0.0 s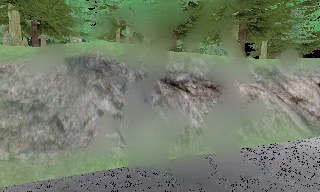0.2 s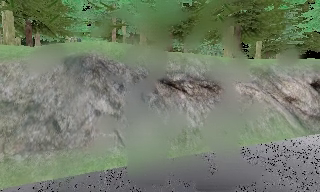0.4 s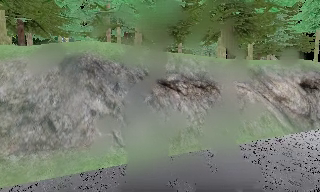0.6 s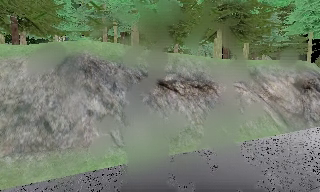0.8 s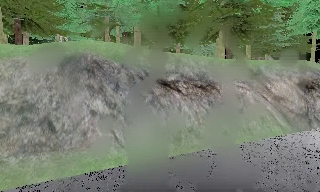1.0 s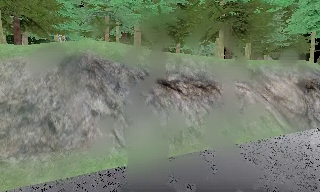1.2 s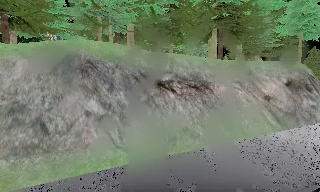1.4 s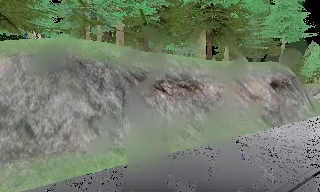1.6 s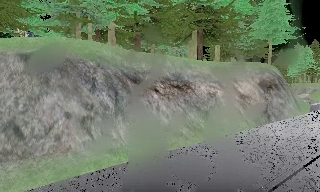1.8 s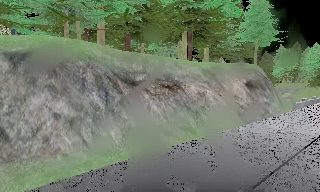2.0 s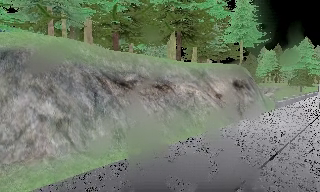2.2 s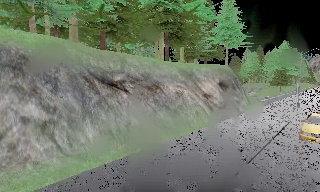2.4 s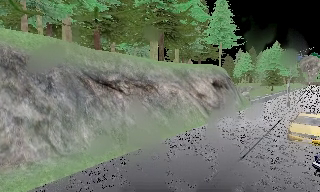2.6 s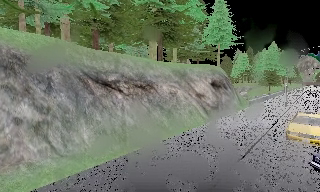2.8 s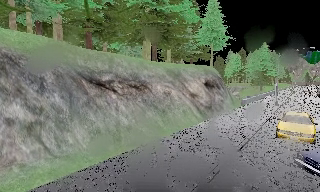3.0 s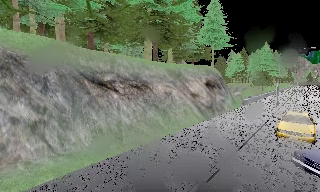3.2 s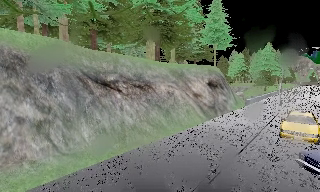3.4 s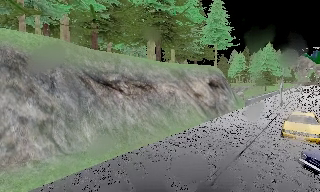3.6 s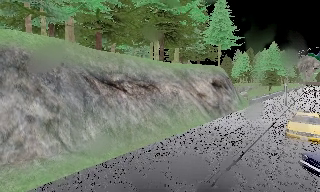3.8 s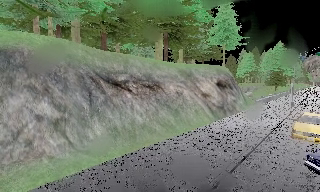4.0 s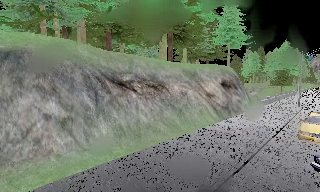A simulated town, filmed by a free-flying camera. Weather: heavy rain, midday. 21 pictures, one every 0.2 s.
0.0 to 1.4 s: The scene slides to the left, as the camera pans about 10 degrees to its right. It travels to its left, about 0.5 m.
1.4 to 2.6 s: The camera swings to its right by about 20 degrees, and the scene slides to the left.
2.6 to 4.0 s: The camera shifts only a little, or ends up much as it began.
The film runs forward here.
